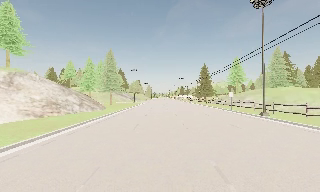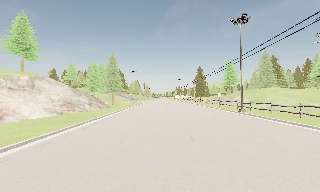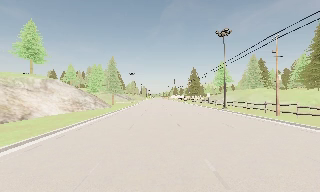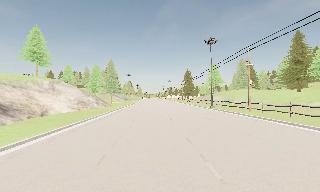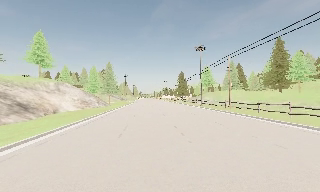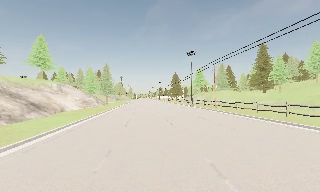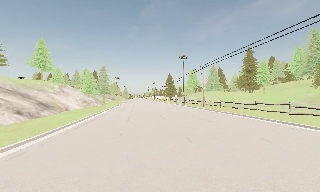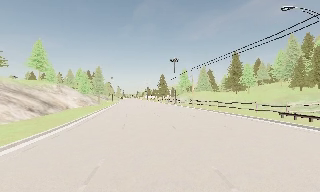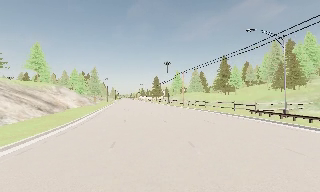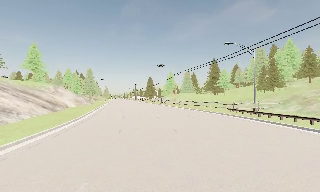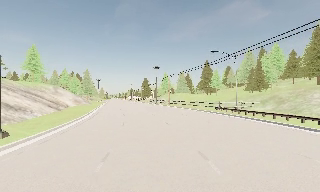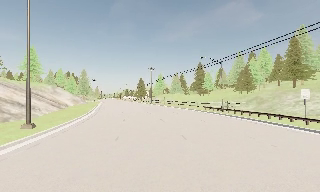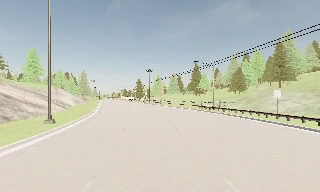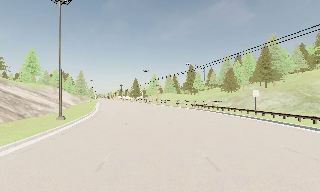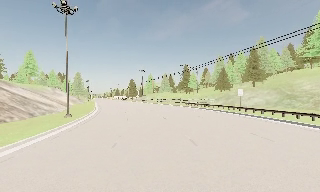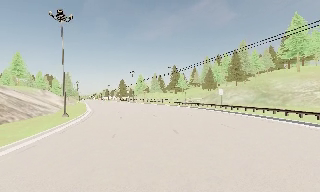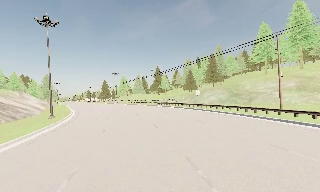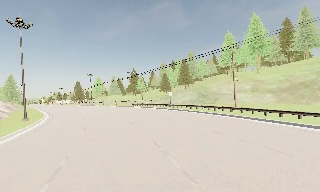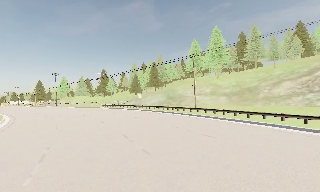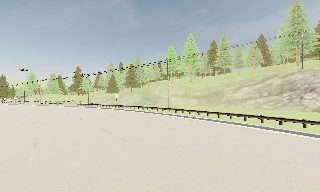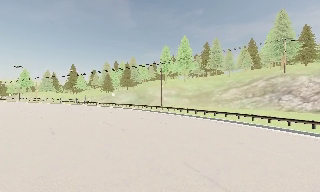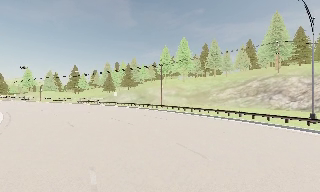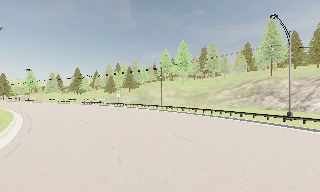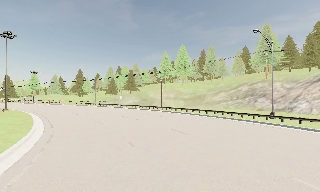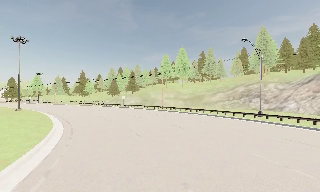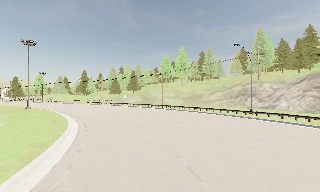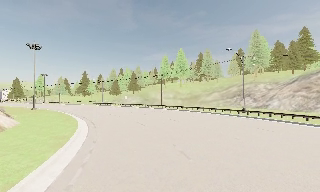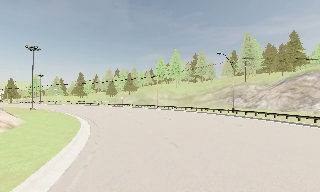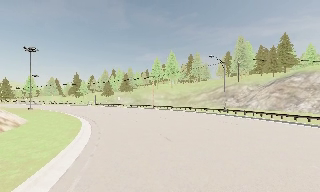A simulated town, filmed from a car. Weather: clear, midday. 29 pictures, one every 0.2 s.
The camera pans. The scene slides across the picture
to the left.
The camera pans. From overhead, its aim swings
clockwise.
0.0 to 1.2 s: The camera travels backward, about 20 m, so what stands in front gets smaller.
1.2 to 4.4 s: The camera pans to its right, which is clockwise from overhead, by about 50 degrees. It travels backward, about 35 m.
4.4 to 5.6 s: The camera travels backward, about 10 m, so what stands in front gets smaller. It loses speed.
The film runs backward here.
